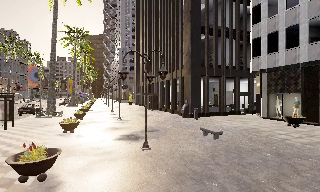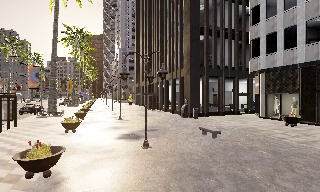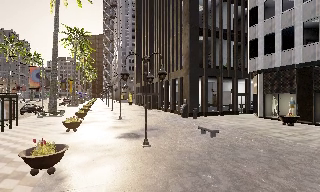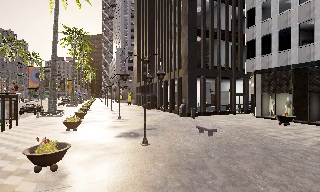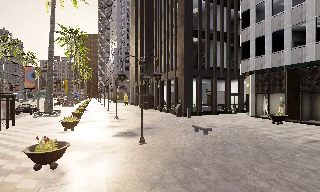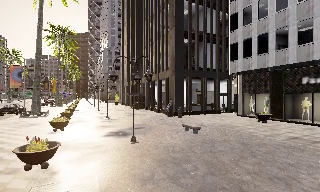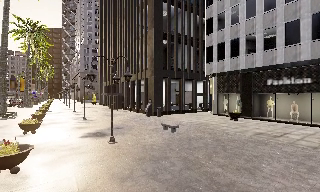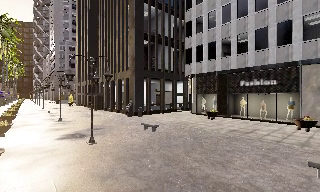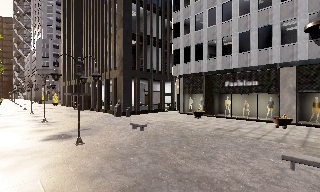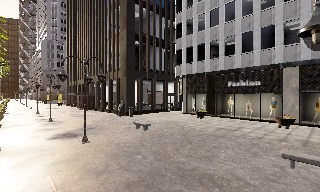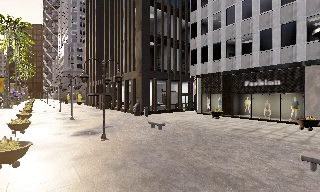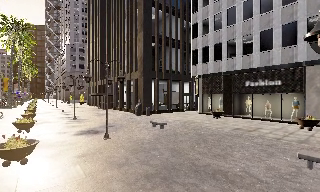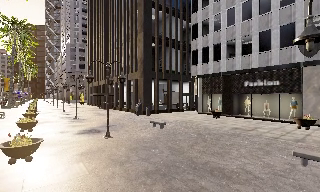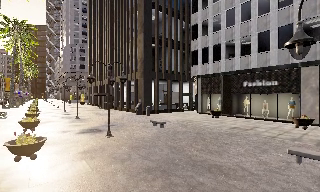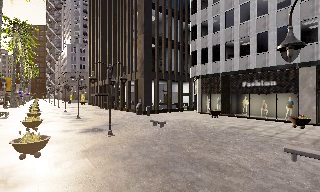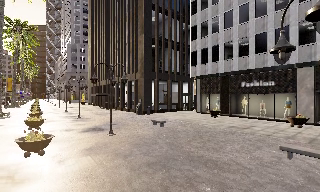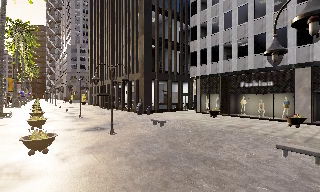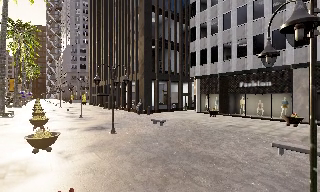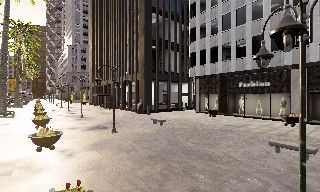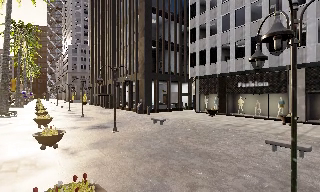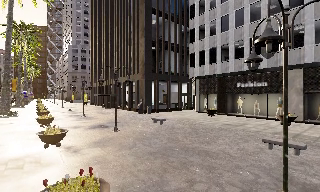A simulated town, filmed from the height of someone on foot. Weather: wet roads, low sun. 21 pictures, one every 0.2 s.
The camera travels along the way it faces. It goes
backward.
0.0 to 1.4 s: The camera swings to its right by about 20 degrees, and the scene slides to the left. It travels backward, about 1.5 m, so what stands in front gets smaller.
1.4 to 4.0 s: The camera travels backward, about 3 m, so what stands in front gets smaller.
The film runs backward here.
